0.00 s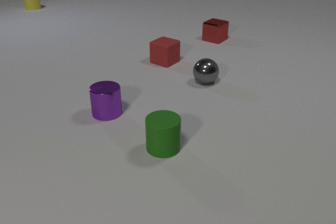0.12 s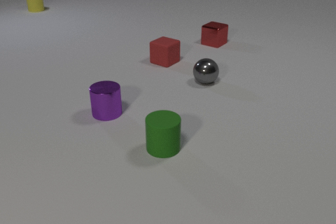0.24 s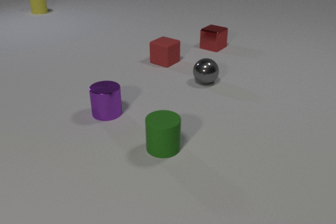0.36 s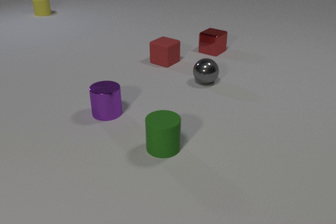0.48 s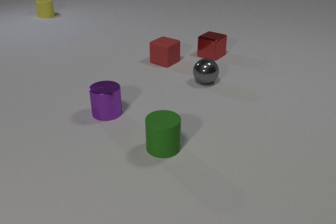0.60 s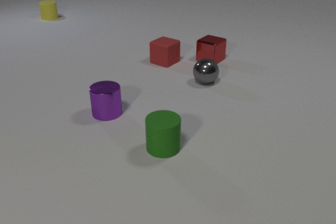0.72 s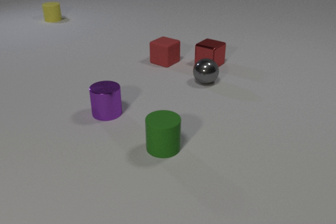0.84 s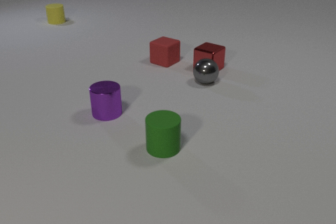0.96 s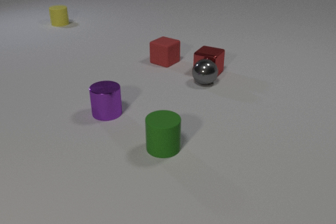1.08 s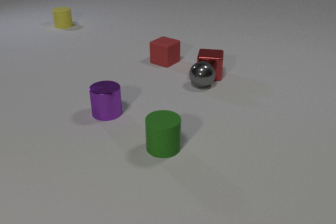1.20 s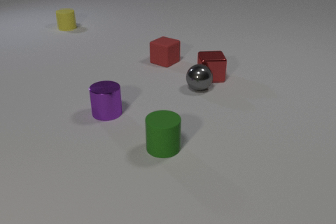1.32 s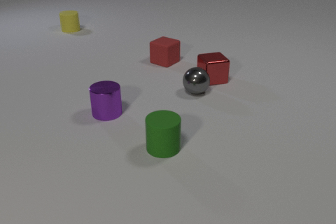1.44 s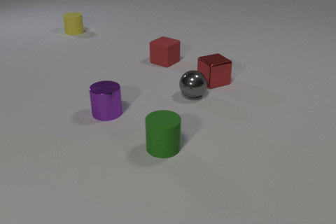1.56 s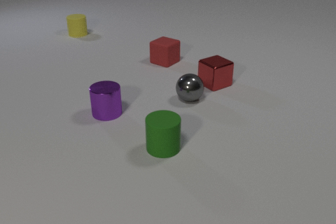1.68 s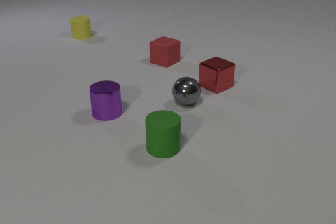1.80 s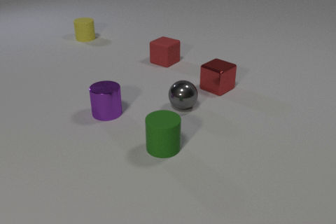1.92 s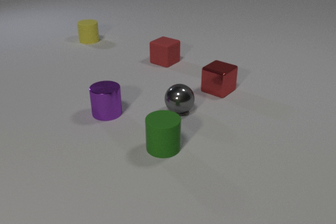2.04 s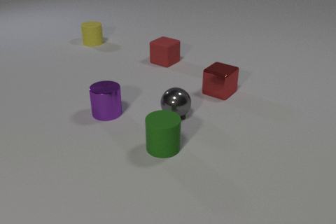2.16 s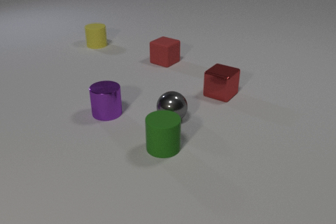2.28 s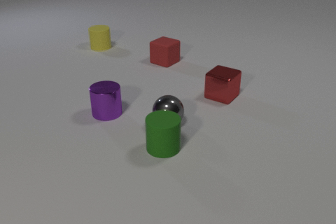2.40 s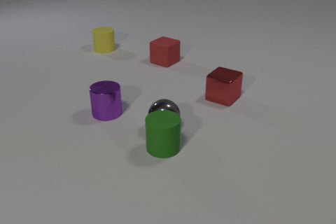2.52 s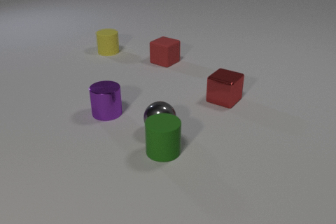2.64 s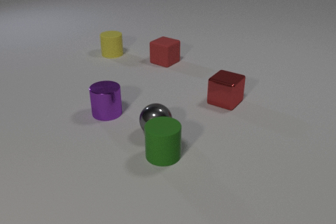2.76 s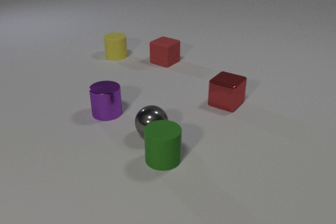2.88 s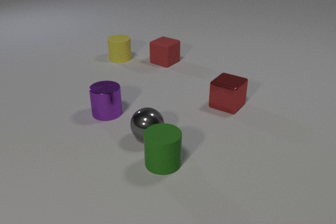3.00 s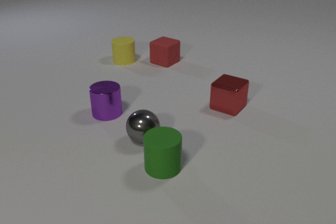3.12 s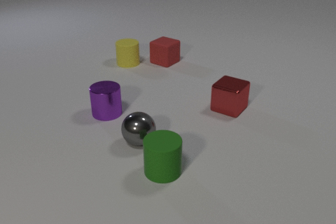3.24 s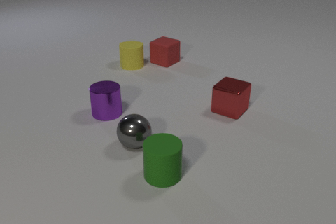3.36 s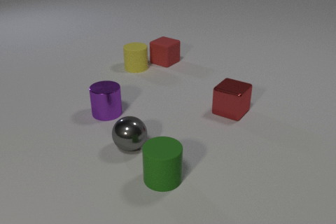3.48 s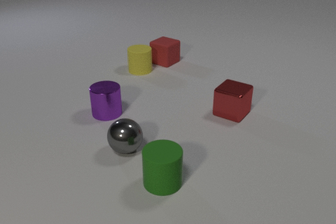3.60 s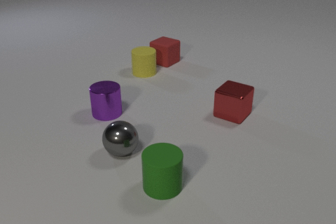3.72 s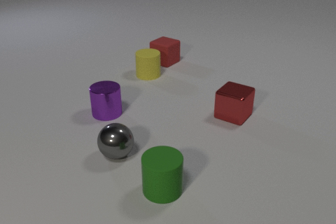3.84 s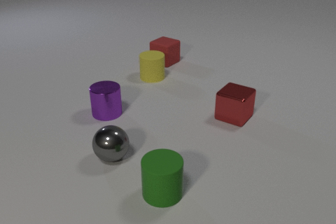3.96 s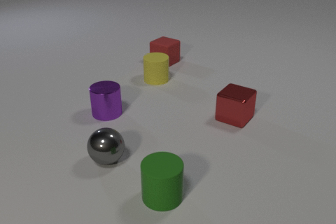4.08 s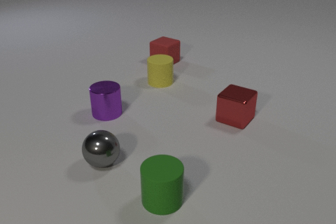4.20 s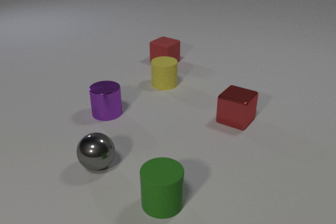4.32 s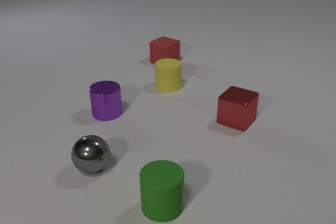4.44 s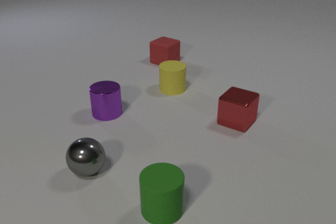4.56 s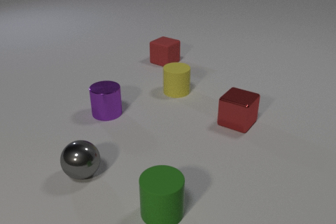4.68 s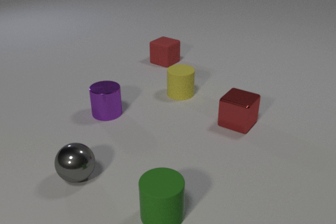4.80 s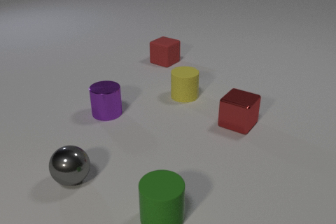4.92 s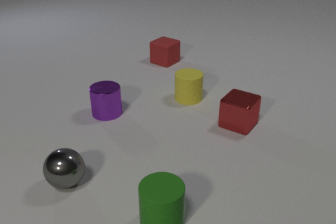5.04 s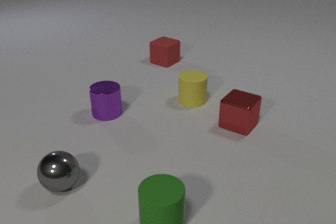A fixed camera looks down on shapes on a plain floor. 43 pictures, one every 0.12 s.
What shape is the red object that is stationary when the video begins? cube.
What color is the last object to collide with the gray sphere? green.
What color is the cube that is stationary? red.
0.00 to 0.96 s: The red metal cube slides toward the camera. The yellow rubber cylinder slides toward the camera. The red metal cube and the gray metal sphere collide.
0.96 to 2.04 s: The red metal cube slides toward the camera, spins so that its near face slides to the right, counterclockwise seen from above. The gray metal sphere rolls toward the camera. The yellow rubber cylinder slides toward the camera and to the right.
2.04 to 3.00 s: The red metal cube slides toward the camera. The gray metal sphere rolls toward the camera and to the left. The green rubber cylinder slides toward the camera. The yellow rubber cylinder slides toward the camera and to the right. The gray metal sphere and the green rubber cylinder collide.
3.00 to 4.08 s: The red metal cube slides toward the camera. The gray metal sphere rolls to the left and toward the camera. The green rubber cylinder slides toward the camera. The yellow rubber cylinder slides toward the camera and to the right.
4.08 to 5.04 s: The red metal cube slides toward the camera. The gray metal sphere rolls to the left and toward the camera. The green rubber cylinder slides toward the camera. The yellow rubber cylinder slides toward the camera and to the right.
